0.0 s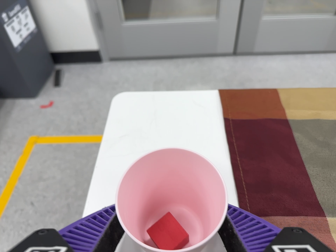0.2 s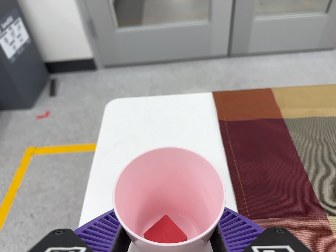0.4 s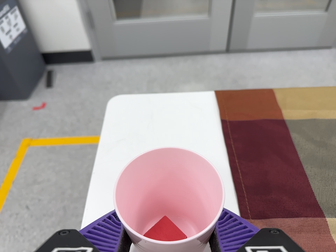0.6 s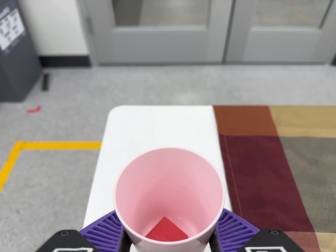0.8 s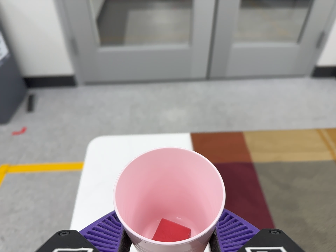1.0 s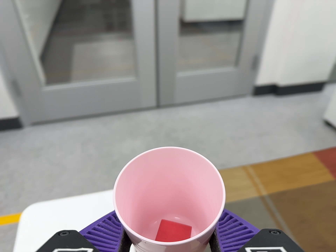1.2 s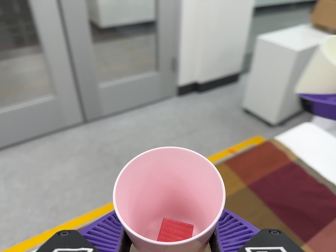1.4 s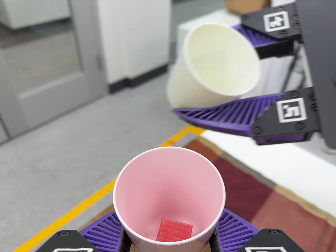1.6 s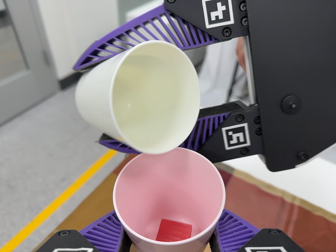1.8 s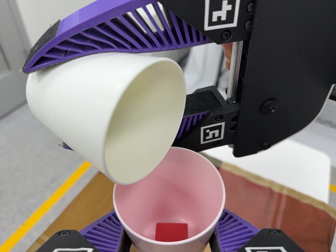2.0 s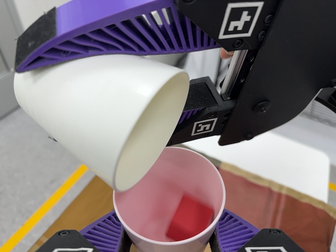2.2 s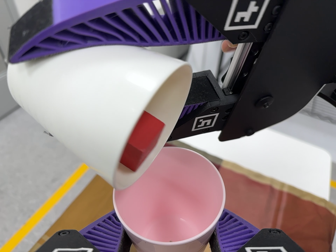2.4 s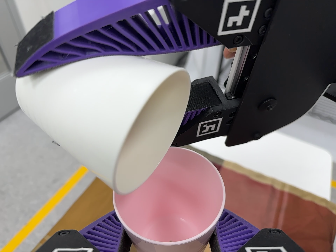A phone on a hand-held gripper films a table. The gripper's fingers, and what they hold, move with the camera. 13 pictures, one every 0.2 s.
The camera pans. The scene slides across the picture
to the left.
The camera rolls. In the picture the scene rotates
counterclockwise.
0.0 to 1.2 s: The scene slides to the left, as the camera pans about 30 degrees to its right. It travels toward the top of its view and to its right, about 18 cm, so close, fixed things drift downward. Its aim tips toward the top of its view by about 10 degrees, and the scene shifts downward. It rolls about its line of sight by about 20 degrees, and the scene rotates counterclockwise.
1.2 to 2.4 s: The camera swings to its right by about 25 degrees, and the scene slides to the left. It travels toward the top of its view and to its right, about 10 cm. It rolls about its line of sight by about 20 degrees, and the scene rotates counterclockwise.
The film runs backward here.
